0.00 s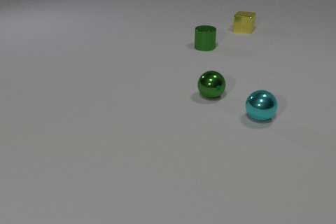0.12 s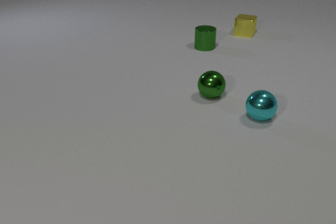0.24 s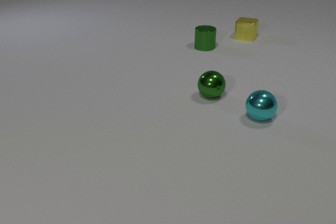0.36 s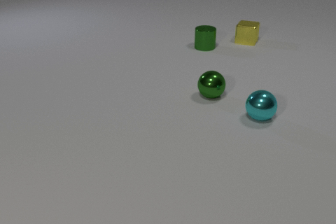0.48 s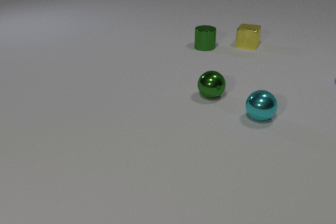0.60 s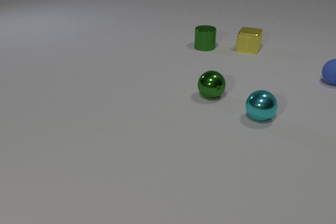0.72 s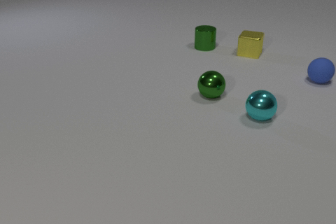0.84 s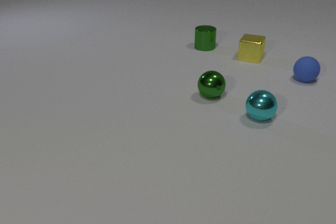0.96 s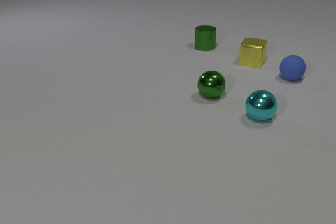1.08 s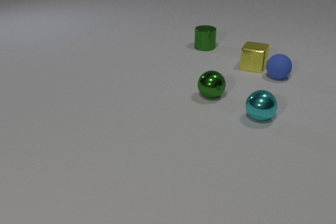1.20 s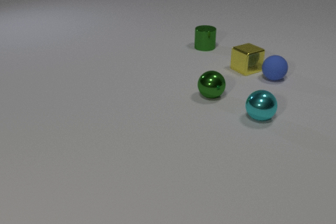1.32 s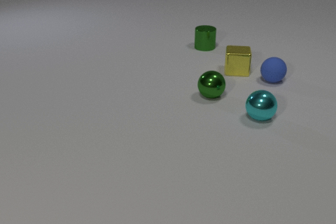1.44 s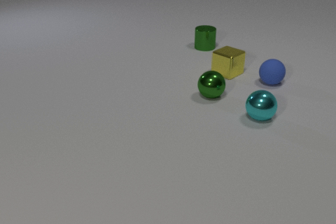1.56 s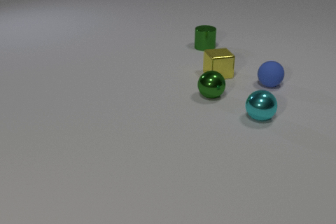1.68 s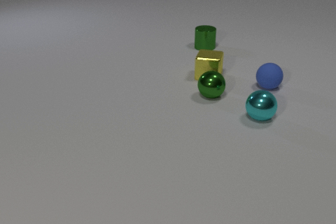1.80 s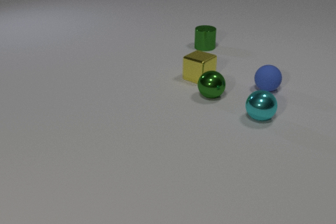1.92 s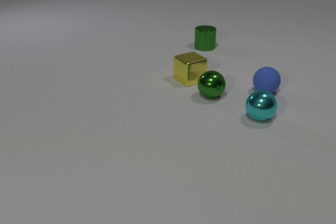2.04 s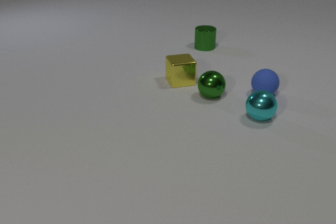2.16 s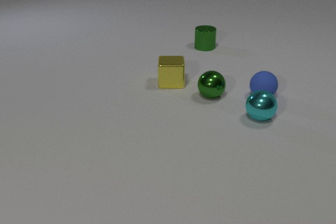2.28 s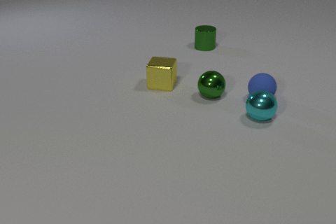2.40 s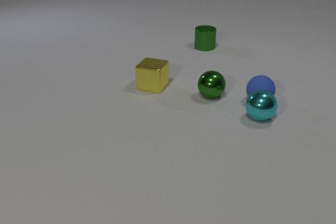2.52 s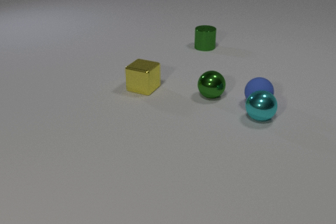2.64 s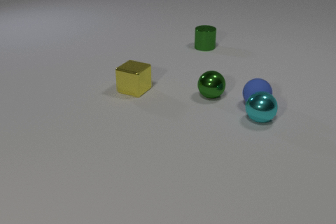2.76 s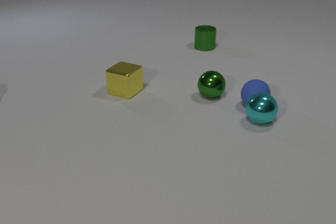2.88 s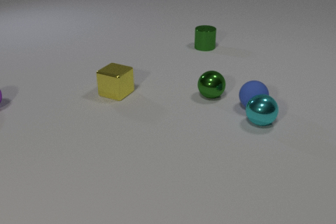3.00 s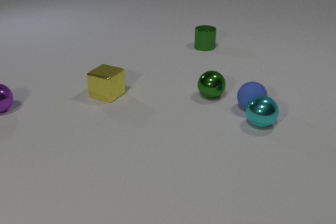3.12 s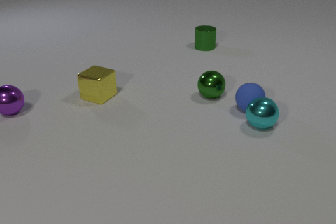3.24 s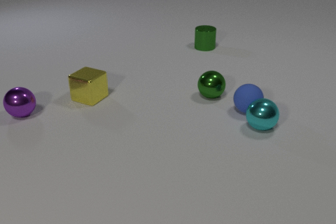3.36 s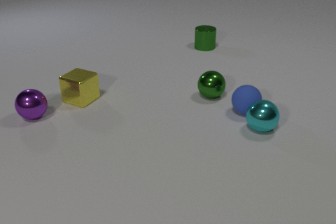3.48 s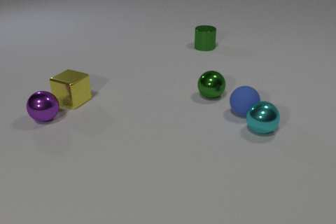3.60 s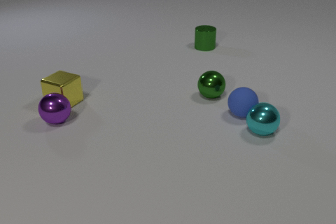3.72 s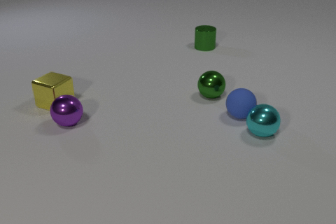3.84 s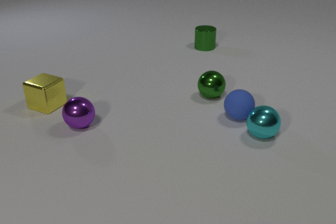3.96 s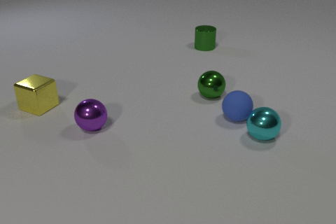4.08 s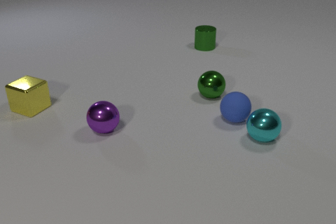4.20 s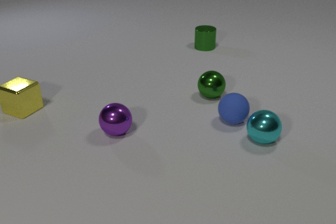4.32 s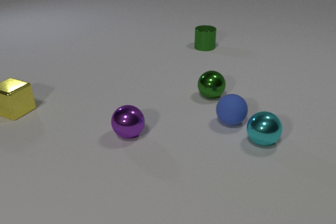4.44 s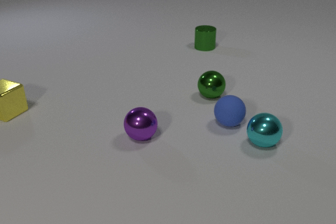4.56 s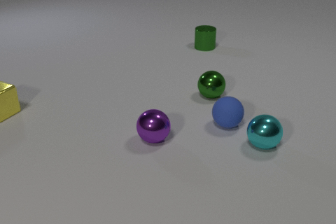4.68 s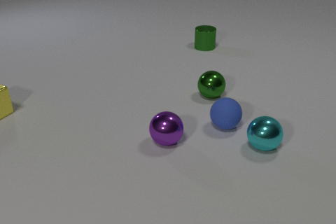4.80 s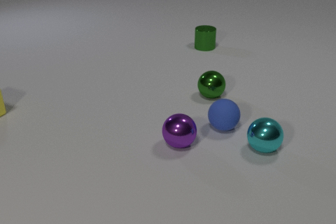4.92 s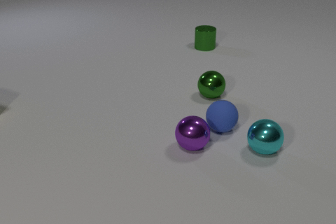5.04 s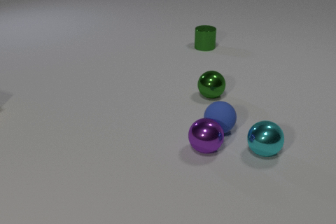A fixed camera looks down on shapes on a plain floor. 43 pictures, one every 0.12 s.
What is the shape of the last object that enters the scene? sphere.
How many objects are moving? 4.
How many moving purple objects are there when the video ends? 1.
0.00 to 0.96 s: The blue rubber sphere comes in at the right edge, rolls to the left. The yellow metal cube slides toward the camera.
0.96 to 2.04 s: The blue rubber sphere rolls toward the camera and to the left. The yellow metal cube slides to the left and toward the camera. The blue rubber sphere and the yellow metal cube collide.
2.04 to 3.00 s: The blue rubber sphere rolls toward the camera. The yellow metal cube slides to the left. The cyan metal sphere rolls toward the camera. The purple metal sphere comes in at the left edge, rolls to the right and toward the camera. The blue rubber sphere and the cyan metal sphere collide.
3.00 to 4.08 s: The blue rubber sphere rolls toward the camera and to the left. The yellow metal cube slides to the left. The cyan metal sphere rolls toward the camera. The purple metal sphere rolls to the right and toward the camera.
4.08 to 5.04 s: The blue rubber sphere rolls toward the camera and to the left. The yellow metal cube slides to the left, leaves at the left edge. The cyan metal sphere rolls toward the camera. The purple metal sphere rolls to the right.
